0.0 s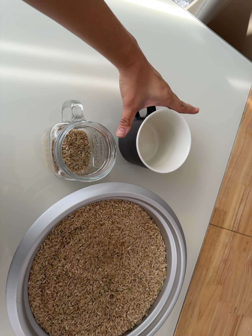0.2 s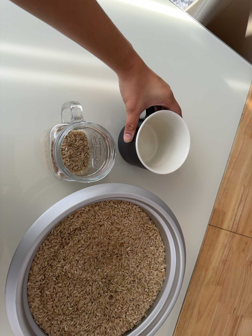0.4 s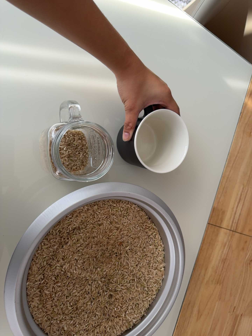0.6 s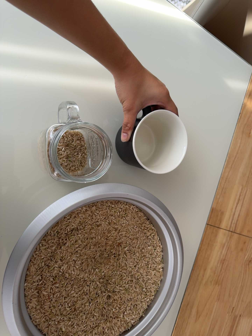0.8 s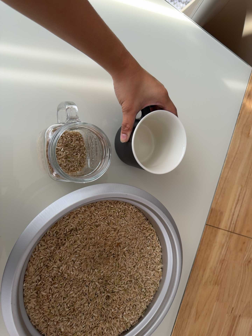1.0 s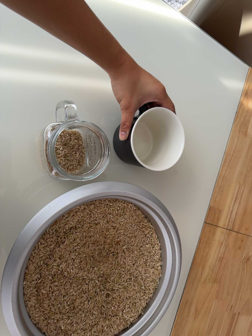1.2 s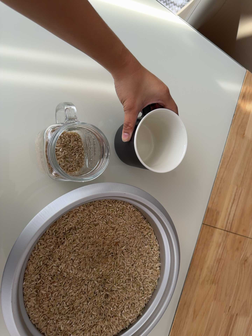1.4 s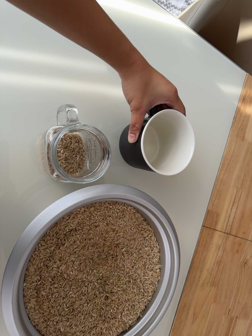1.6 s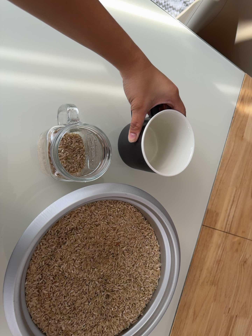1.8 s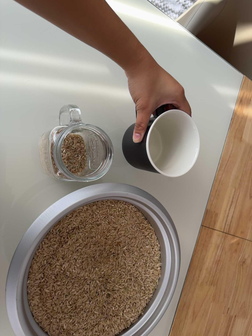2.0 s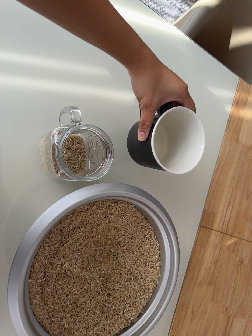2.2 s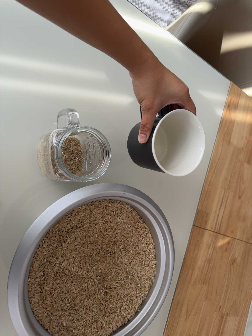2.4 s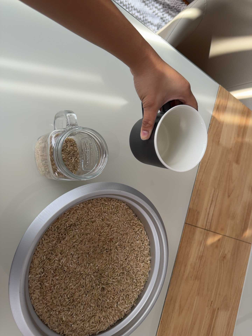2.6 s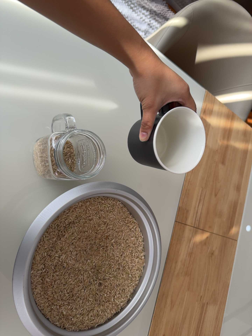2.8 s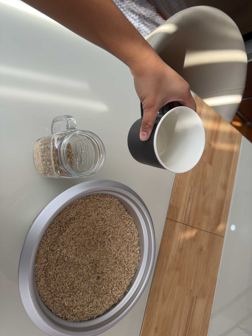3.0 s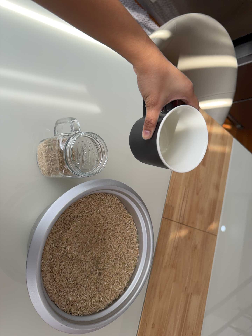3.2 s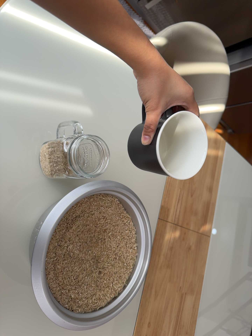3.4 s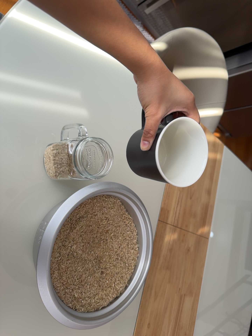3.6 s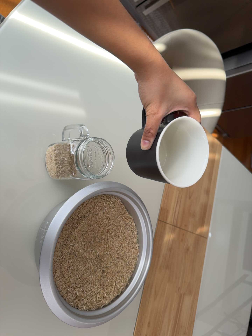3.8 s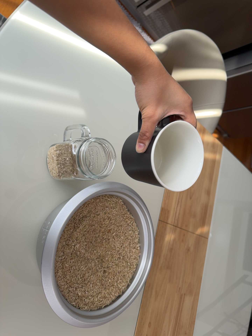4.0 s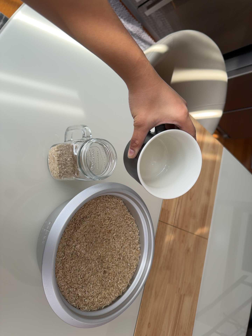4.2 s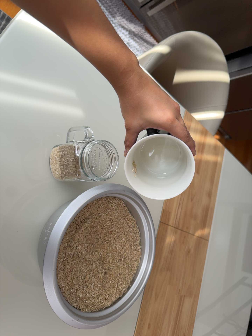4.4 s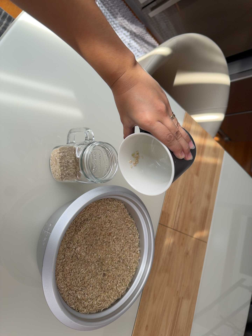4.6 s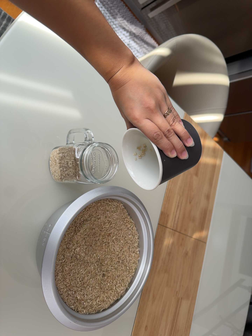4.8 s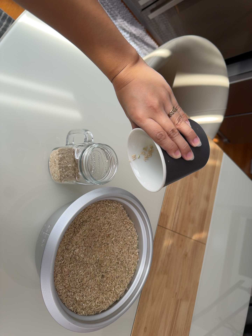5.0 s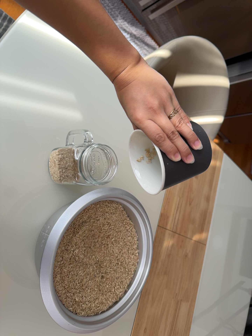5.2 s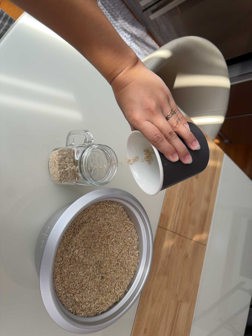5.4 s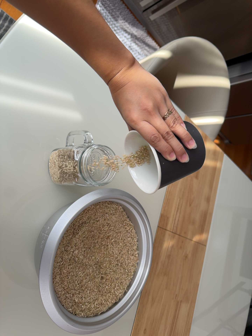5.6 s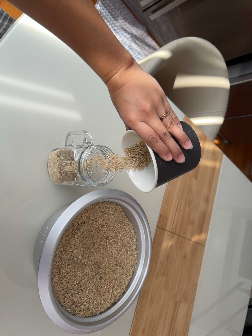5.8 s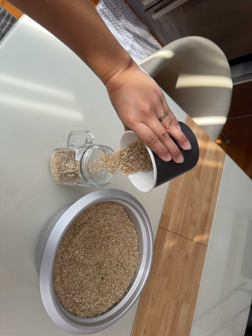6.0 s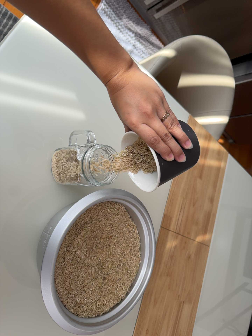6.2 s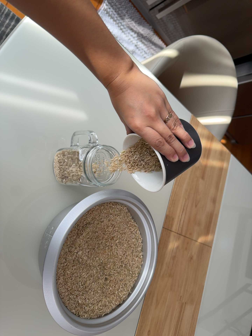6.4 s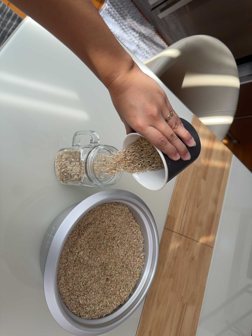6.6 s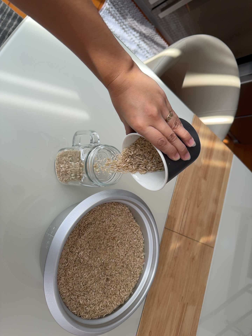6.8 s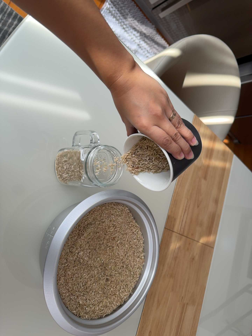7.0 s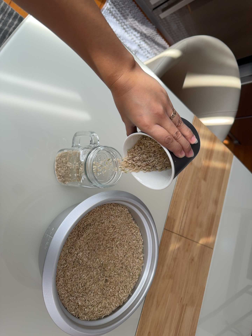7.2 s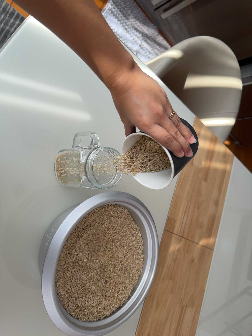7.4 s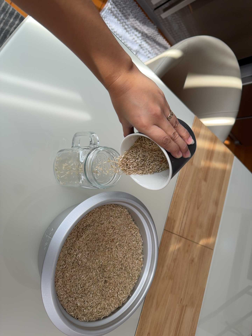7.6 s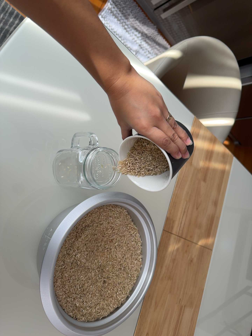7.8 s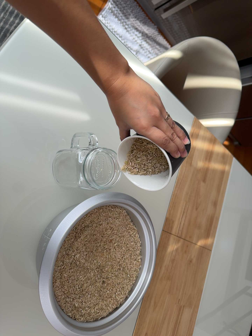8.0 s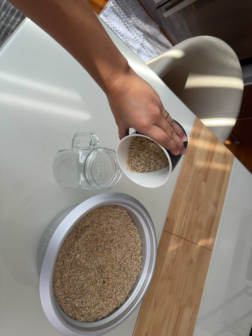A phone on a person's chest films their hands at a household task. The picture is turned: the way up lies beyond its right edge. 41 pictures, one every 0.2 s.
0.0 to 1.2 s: The camera keeps its place and its aim.
1.2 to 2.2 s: The camera shifts only a little, or ends up much as it began.
2.2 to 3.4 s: The camera pans to its right by about 15 degrees. It travels backward and to its left, about 14 cm, so what stands in front gets smaller.
3.4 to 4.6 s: The camera shifts only a little, or ends up much as it began.
4.6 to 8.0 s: The camera shifts only a little, or ends up much as it began.
The film runs backward here.
